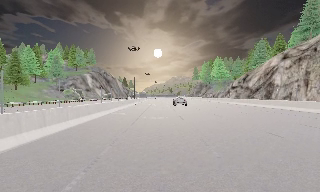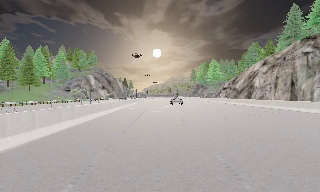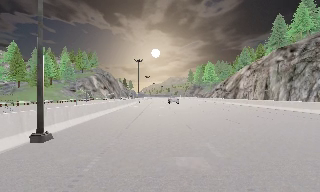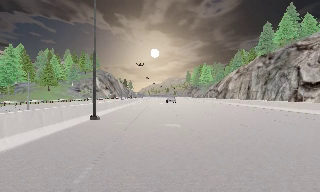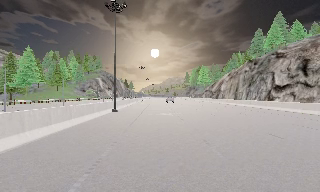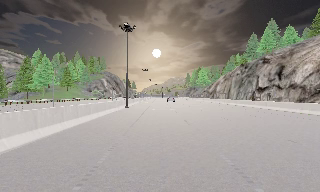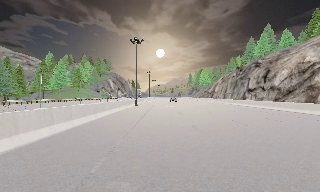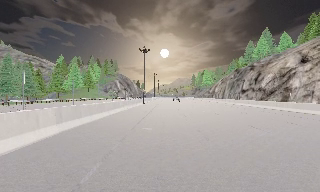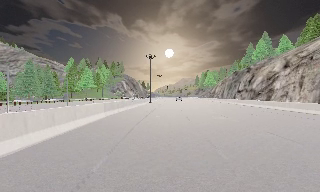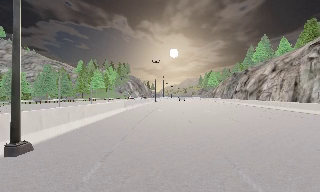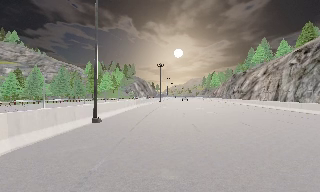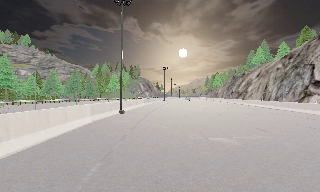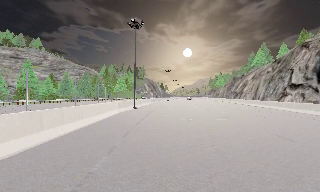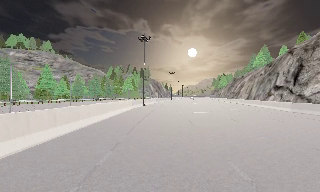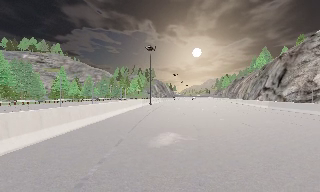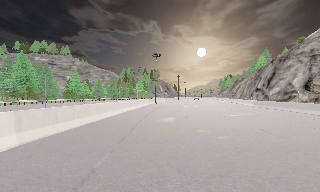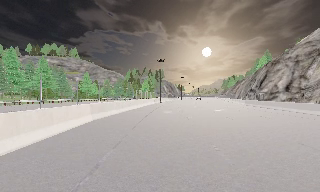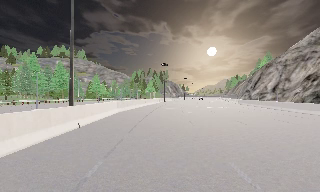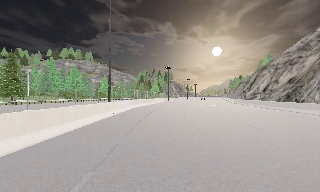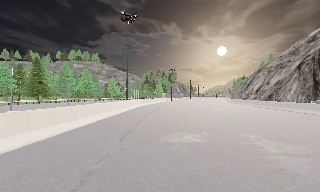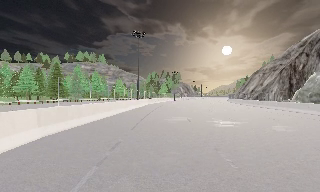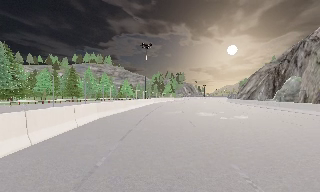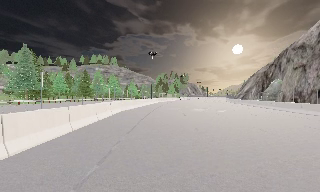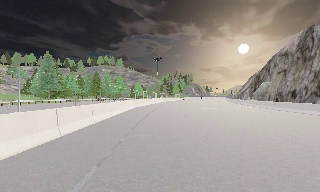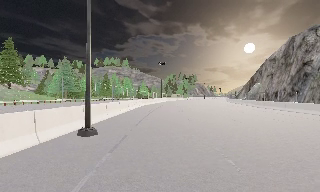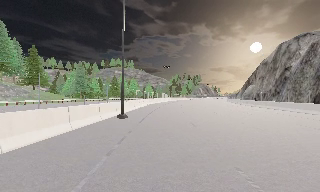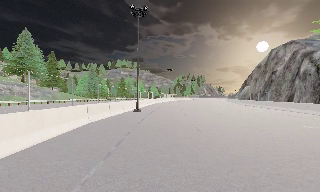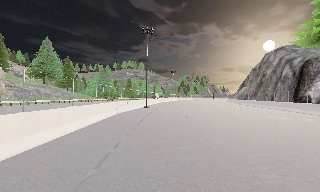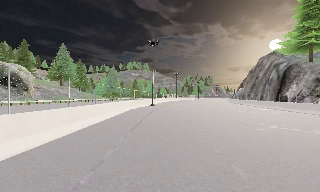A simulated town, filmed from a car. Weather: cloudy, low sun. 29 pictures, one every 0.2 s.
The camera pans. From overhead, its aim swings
counterclockwise.
The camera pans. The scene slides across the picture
to the right.
0.0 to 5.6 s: The camera pans to its left, which is counterclockwise from overhead, by about 35 degrees. It travels backward, about 155 m.
The film runs backward here.
